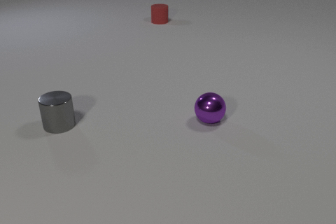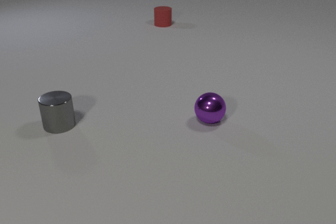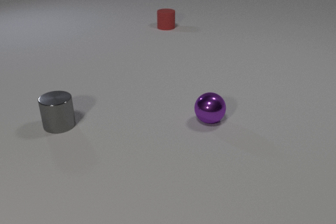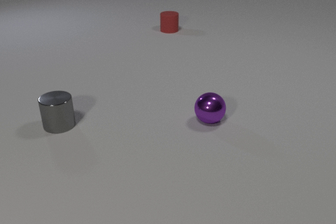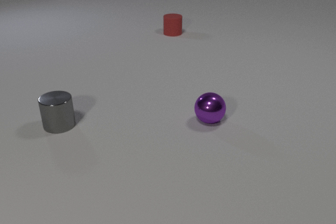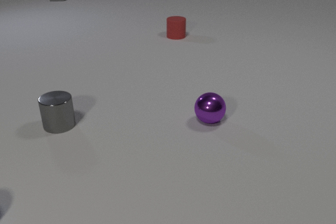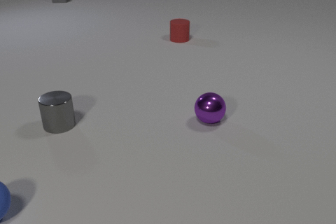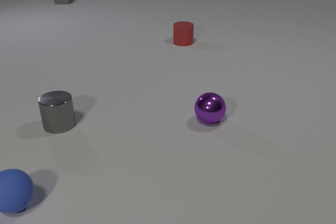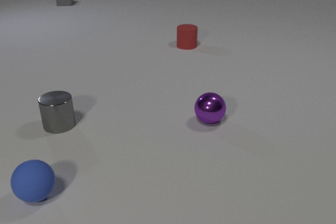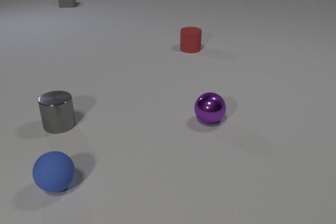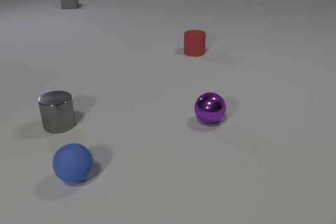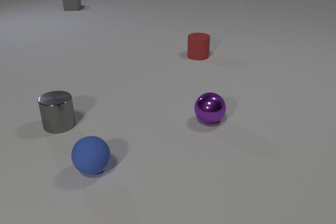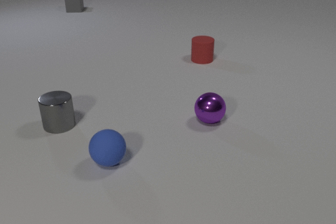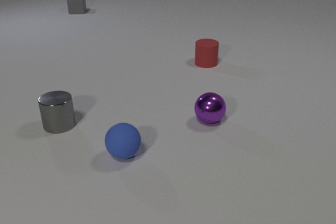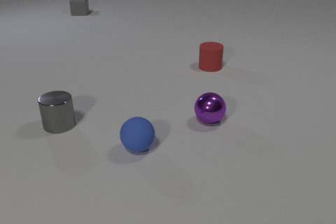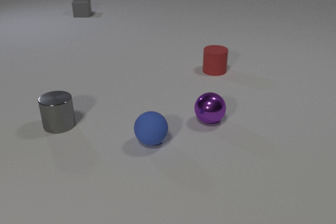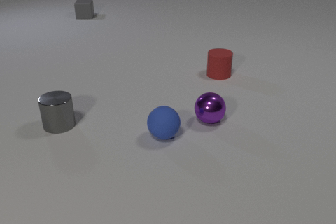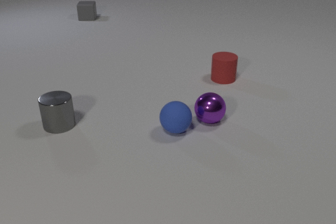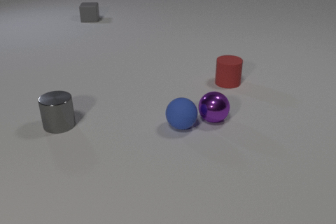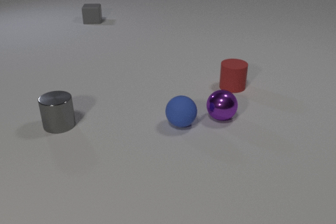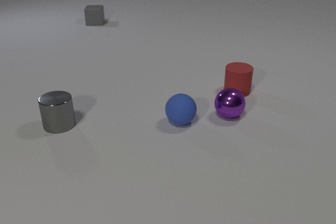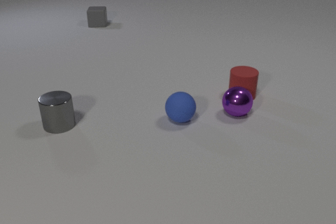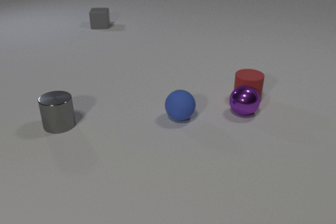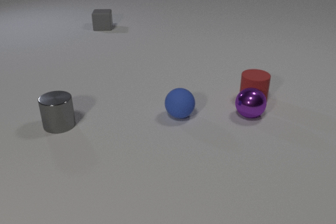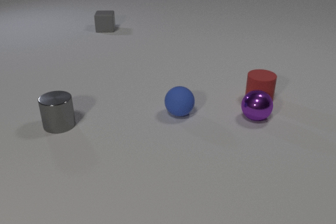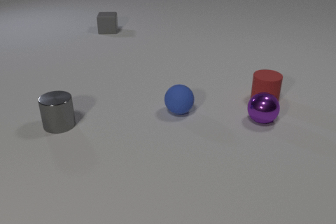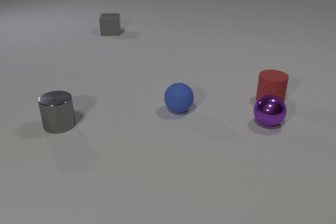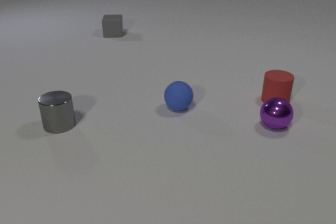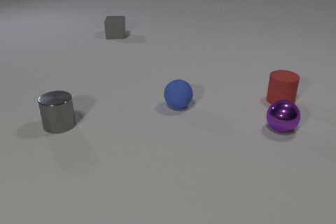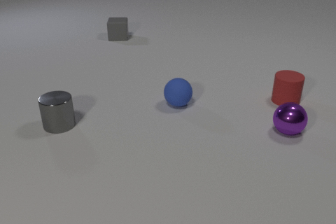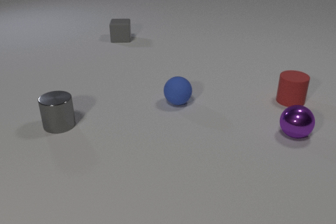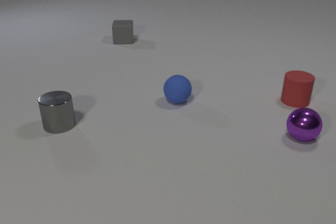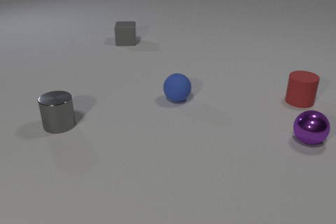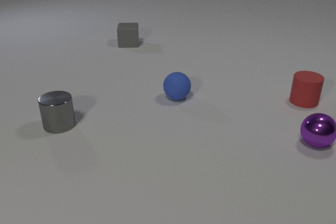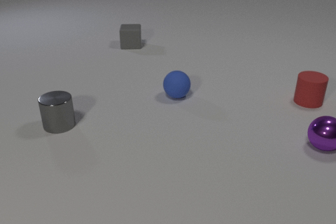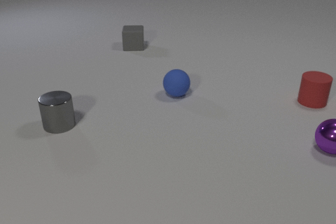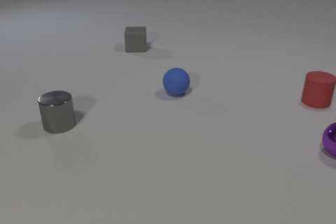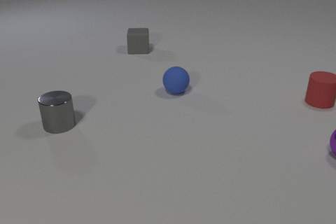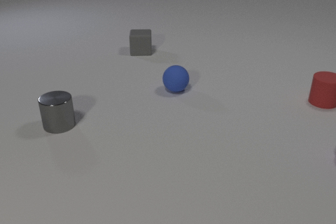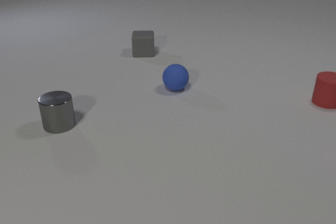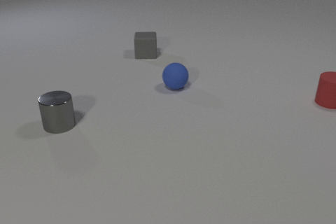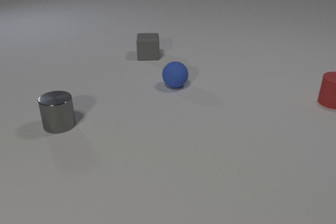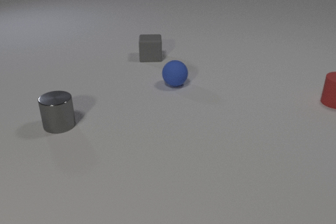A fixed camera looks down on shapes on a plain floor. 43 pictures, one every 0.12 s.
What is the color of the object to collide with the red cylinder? purple.
Are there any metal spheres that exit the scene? yes.
How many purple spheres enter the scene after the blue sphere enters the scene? 0.
0.00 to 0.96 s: The blue rubber sphere comes in at the left edge, rolls to the right. The gray rubber cube comes in at the top edge, slides toward the camera. The red rubber cylinder slides toward the camera.
0.96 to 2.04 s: The blue rubber sphere rolls to the right and away from the camera. The gray rubber cube slides toward the camera. The red rubber cylinder slides toward the camera and to the right.
2.04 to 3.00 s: The blue rubber sphere rolls away from the camera. The purple metal sphere rolls to the right. The gray rubber cube slides toward the camera and to the right. The red rubber cylinder slides to the right and toward the camera. The blue rubber sphere and the purple metal sphere collide. The purple metal sphere and the red rubber cylinder collide.
3.00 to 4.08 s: The blue rubber sphere rolls away from the camera. The purple metal sphere rolls to the right and toward the camera. The gray rubber cube slides toward the camera and to the right. The red rubber cylinder slides to the right.
4.08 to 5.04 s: The blue rubber sphere rolls away from the camera. The purple metal sphere rolls to the right, leaves at the right edge. The gray rubber cube slides toward the camera and to the right. The red rubber cylinder slides to the right.
